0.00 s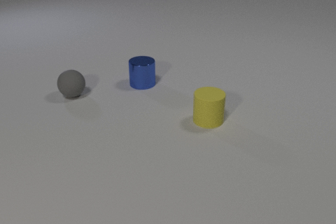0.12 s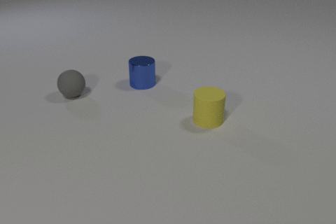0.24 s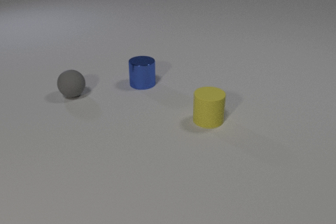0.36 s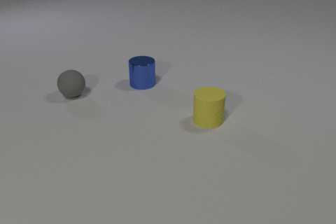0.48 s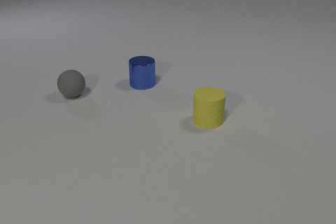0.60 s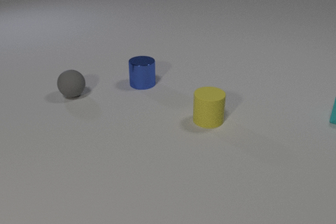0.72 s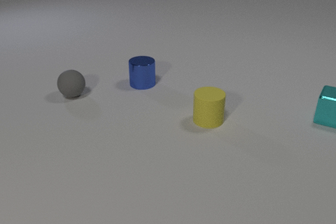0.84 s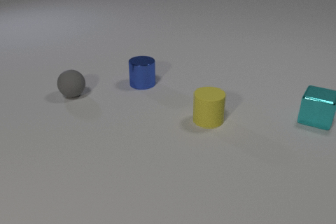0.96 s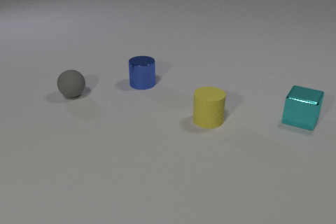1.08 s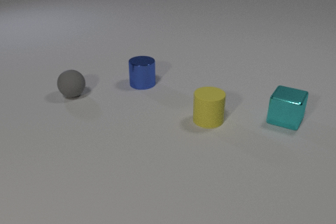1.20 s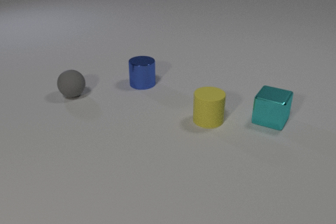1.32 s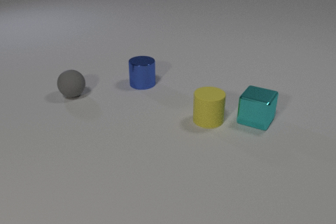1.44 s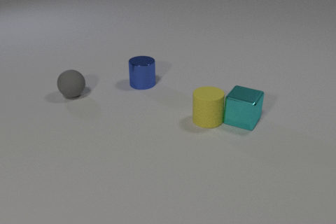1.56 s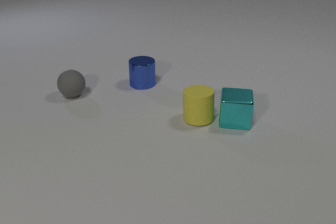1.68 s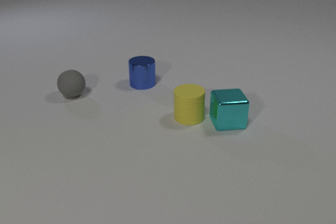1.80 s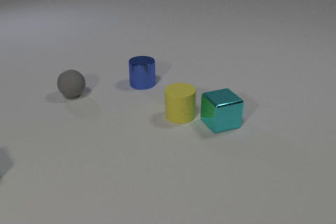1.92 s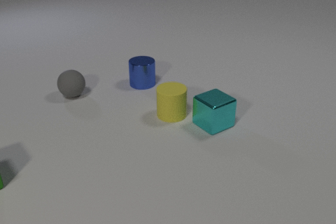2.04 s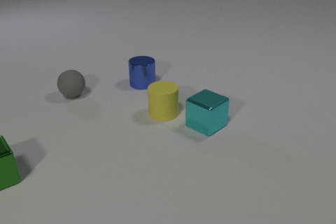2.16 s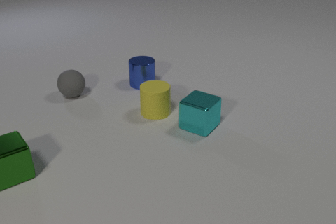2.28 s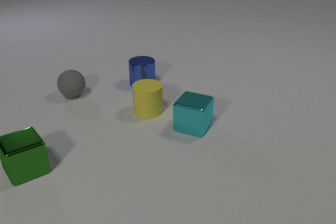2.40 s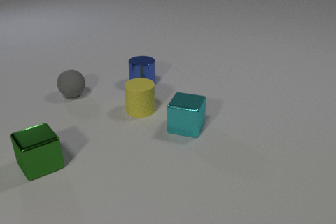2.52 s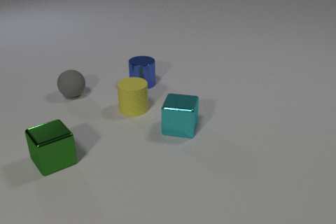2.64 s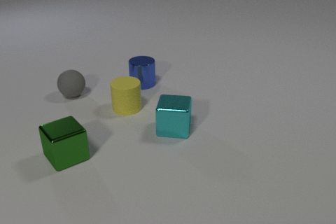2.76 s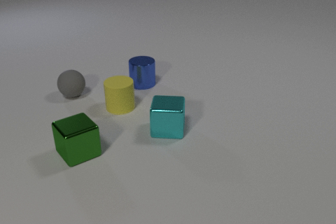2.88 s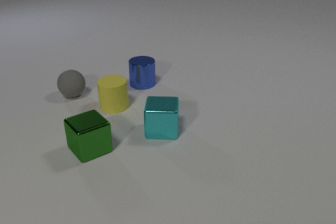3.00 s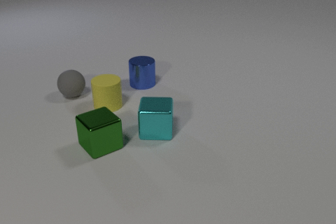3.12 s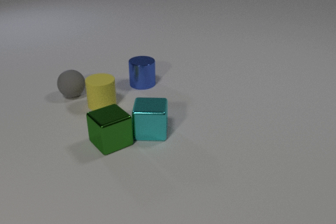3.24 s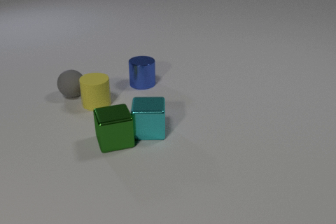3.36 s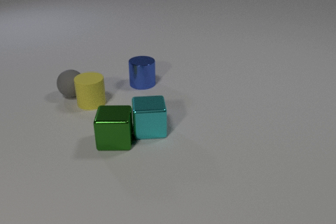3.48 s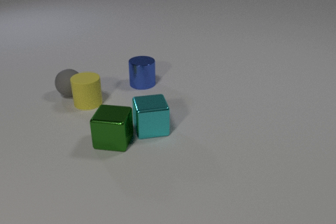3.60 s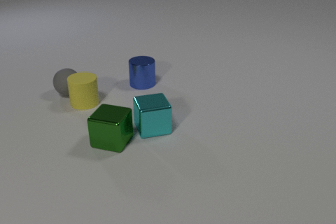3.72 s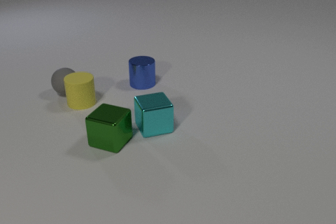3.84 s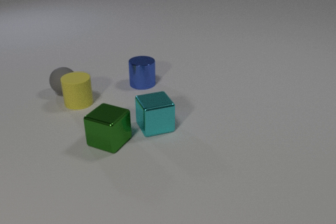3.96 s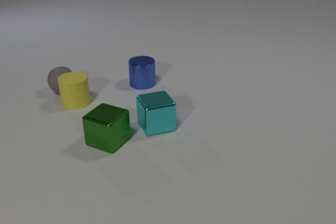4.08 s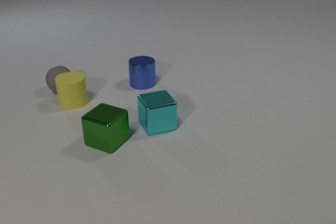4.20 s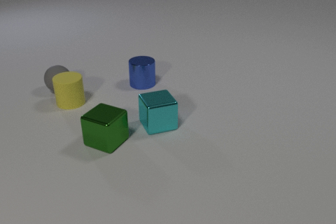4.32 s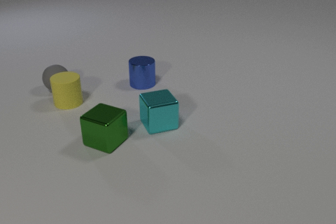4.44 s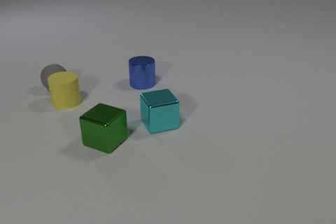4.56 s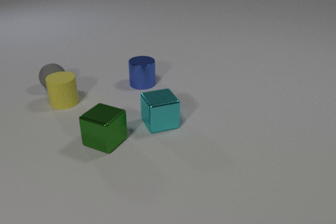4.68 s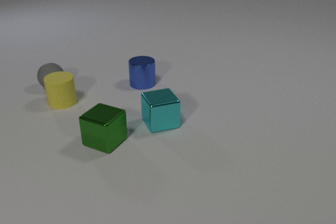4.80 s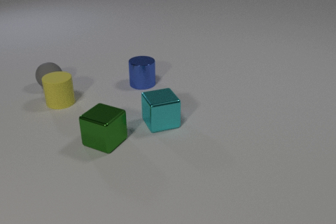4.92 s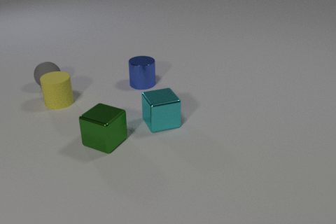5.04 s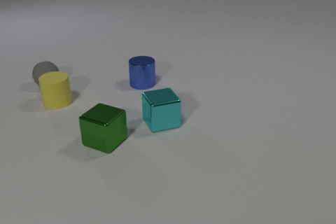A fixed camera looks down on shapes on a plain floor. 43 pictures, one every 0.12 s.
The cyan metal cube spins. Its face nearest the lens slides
to the right.
The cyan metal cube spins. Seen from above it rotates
counterclockwise.
0.00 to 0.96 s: The cyan metal cube comes in at the right edge, slides to the left and toward the camera.
0.96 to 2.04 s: The cyan metal cube slides to the left, spins so that its near face slides to the right, counterclockwise seen from above. The yellow rubber cylinder slides to the left. The green metal cube comes in at the left edge, slides to the right. The cyan metal cube and the yellow rubber cylinder collide.
2.04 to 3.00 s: The cyan metal cube slides to the left, spins so that its near face slides to the right, counterclockwise seen from above. The yellow rubber cylinder slides to the left. The green metal cube slides to the right.
3.00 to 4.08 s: The cyan metal cube slides away from the camera, spins so that its near face slides to the right, counterclockwise seen from above. The yellow rubber cylinder slides to the left. The green metal cube spins clockwise seen from above by about 60 degrees, its near face sliding to the left. The gray rubber sphere rolls away from the camera and to the left. The cyan metal cube and the green metal cube collide. The yellow rubber cylinder and the gray rubber sphere collide.
4.08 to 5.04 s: The yellow rubber cylinder slides to the left. The gray rubber sphere rolls away from the camera and to the left.
What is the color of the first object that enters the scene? cyan.
What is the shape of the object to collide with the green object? cube.
How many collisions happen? 3.
